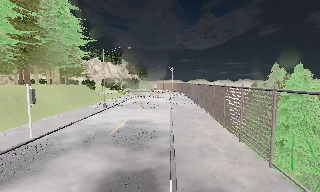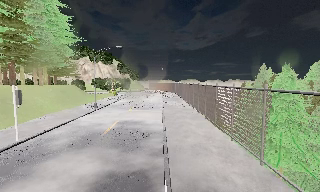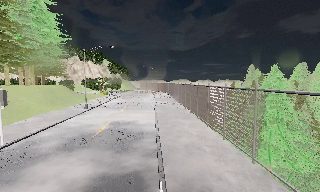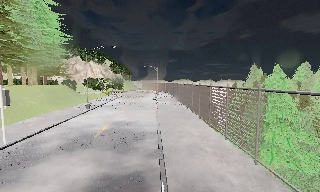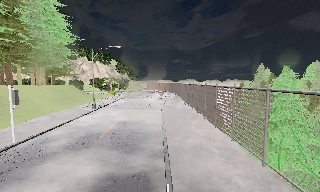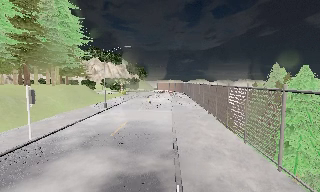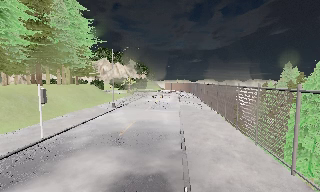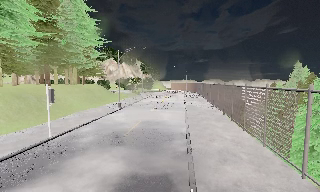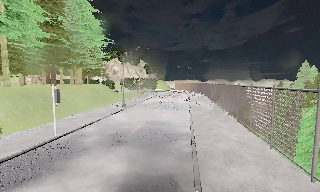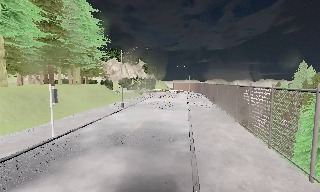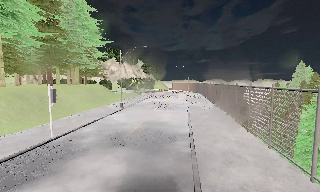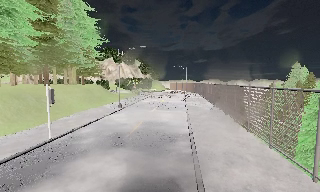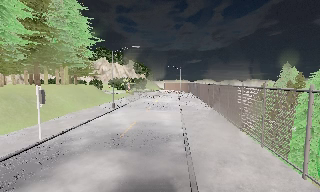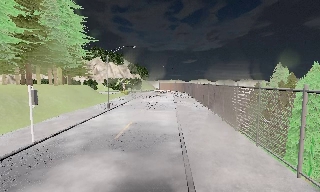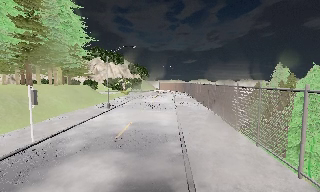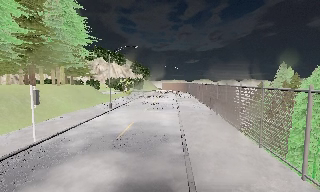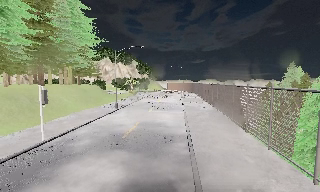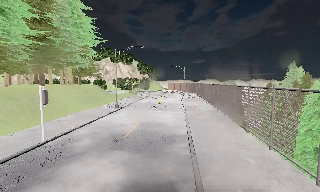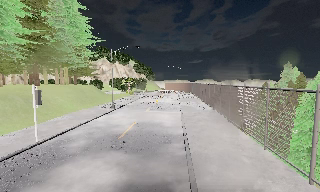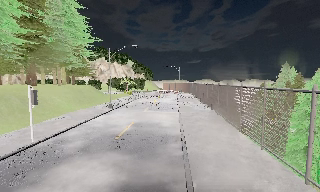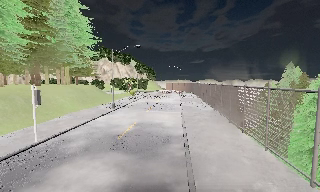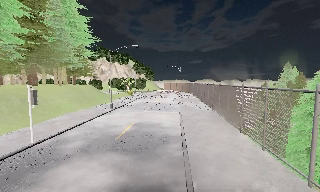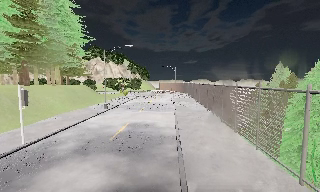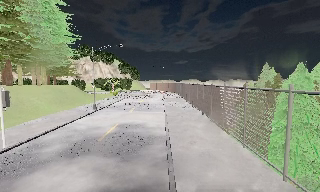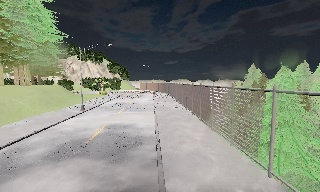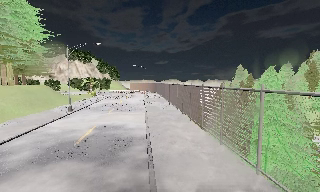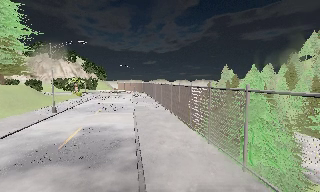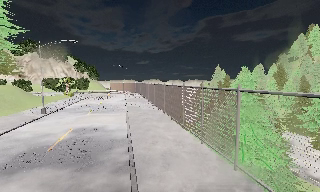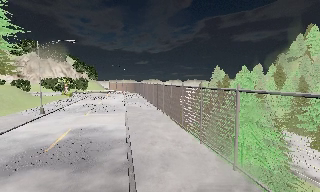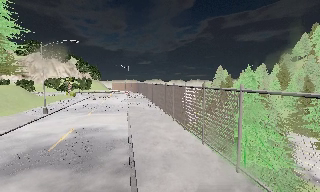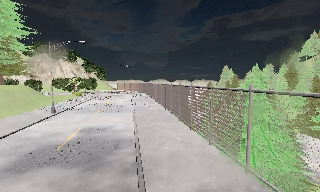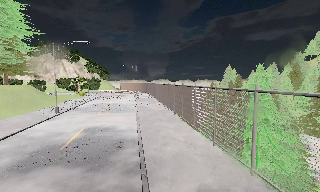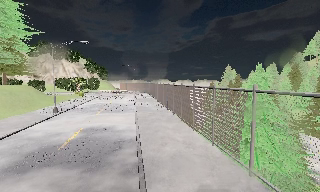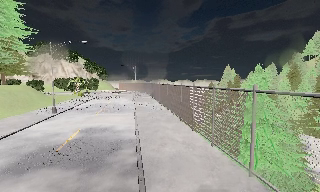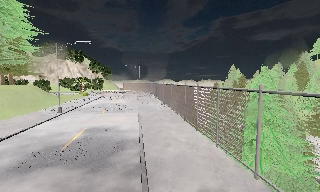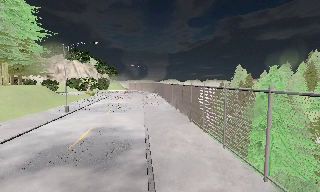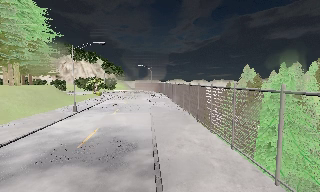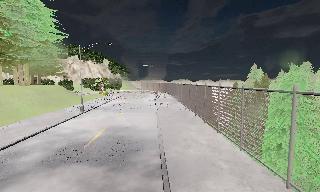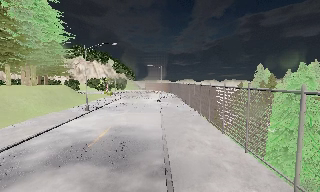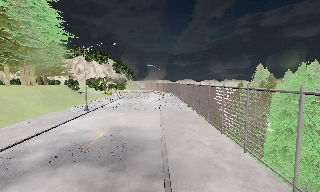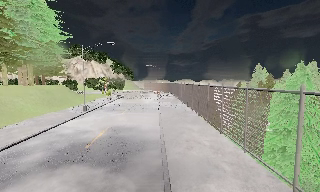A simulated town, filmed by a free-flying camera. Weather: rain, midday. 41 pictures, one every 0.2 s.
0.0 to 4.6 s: The camera travels forward, about 1 m, so what stands in front looms larger.
4.6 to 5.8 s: The scene slides to the left, as the camera pans about 15 degrees to its right.
5.8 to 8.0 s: The camera pans to its left, which is counterclockwise from overhead, by about 10 degrees.
The film runs forward here.
